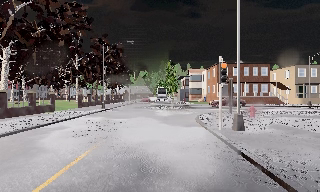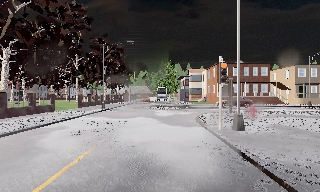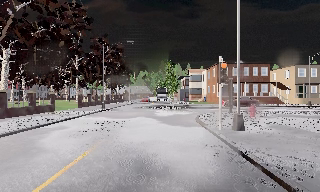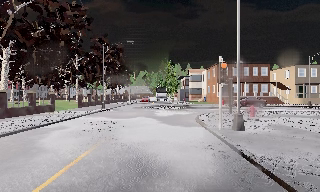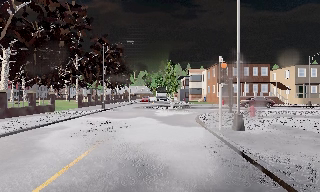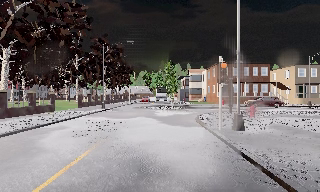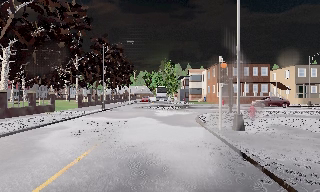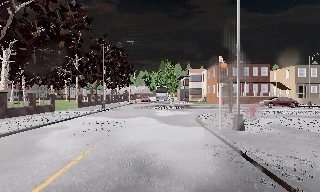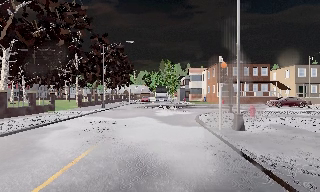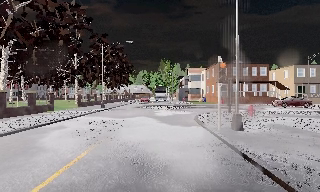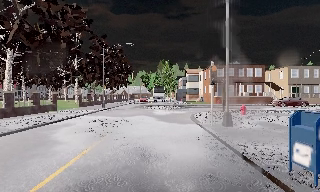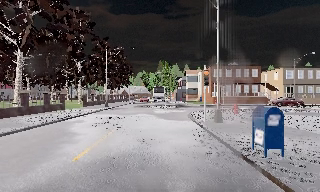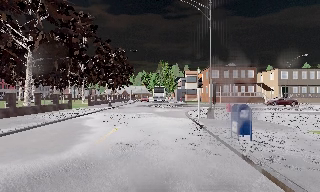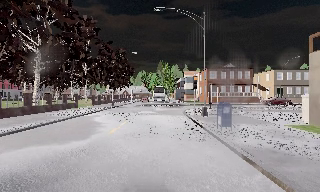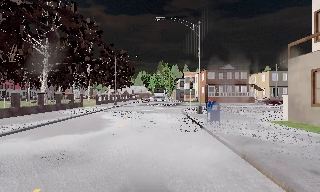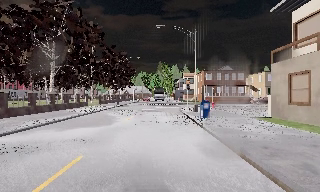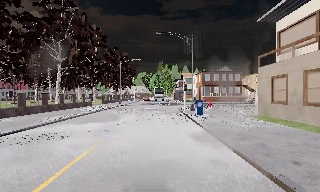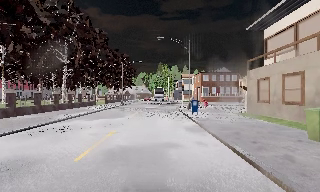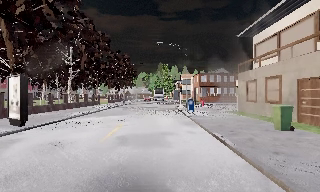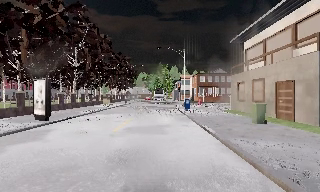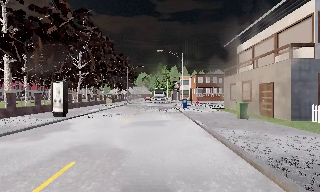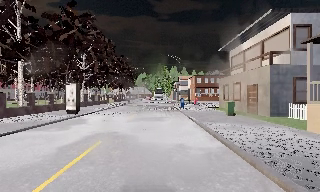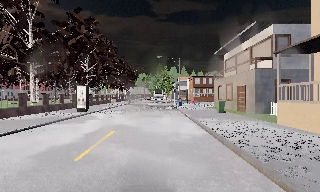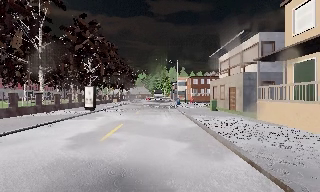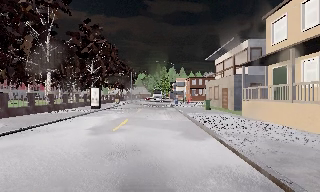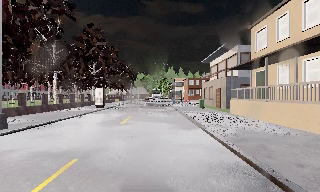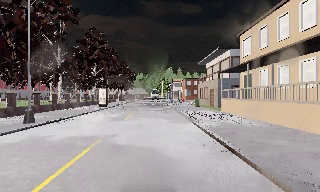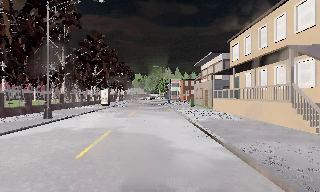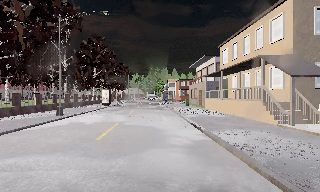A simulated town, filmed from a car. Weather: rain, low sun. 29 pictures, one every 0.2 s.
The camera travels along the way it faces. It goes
backward.
0.0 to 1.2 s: The camera keeps its place and its aim.
1.2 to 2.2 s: The camera travels backward, about 2 m, so what stands in front gets smaller. It gains speed.
2.2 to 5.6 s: The camera travels backward, about 25 m, so what stands in front gets smaller.
The film runs backward here.
